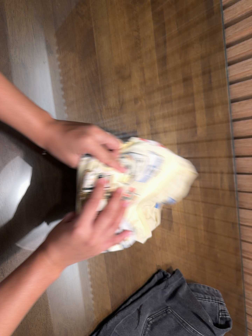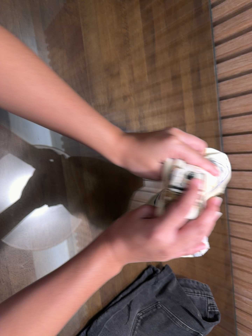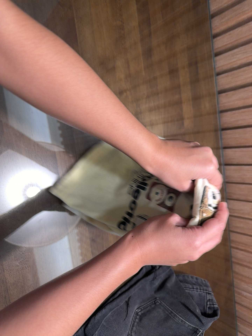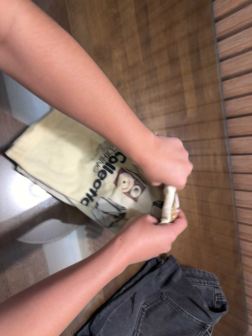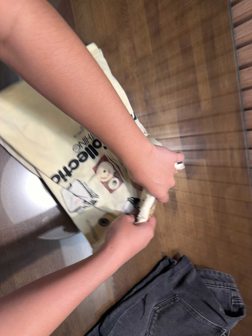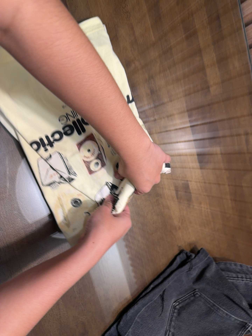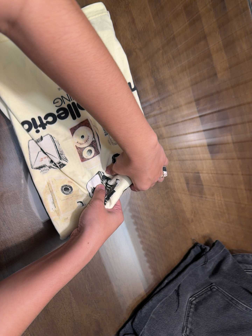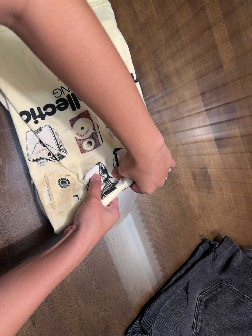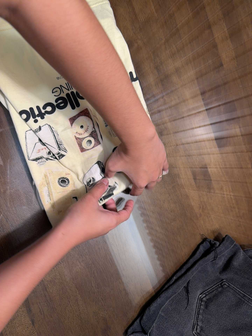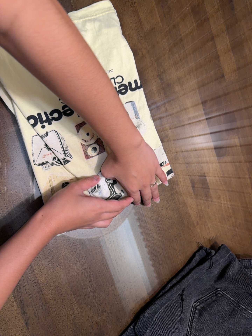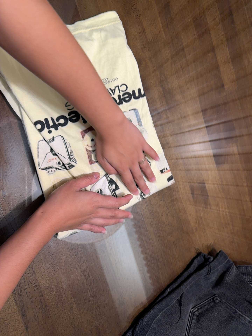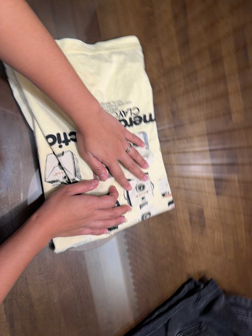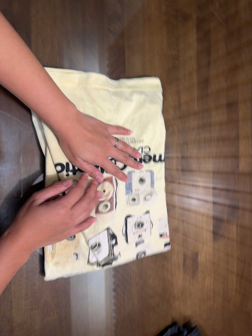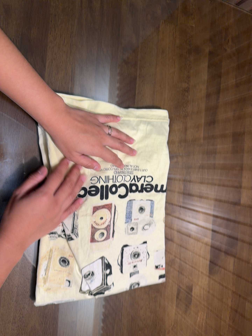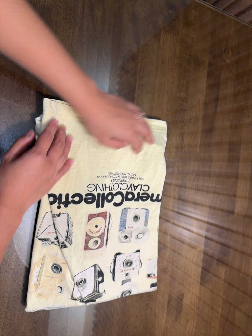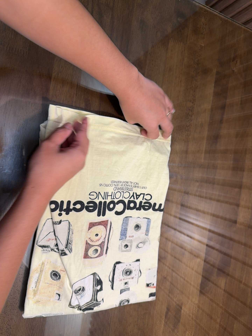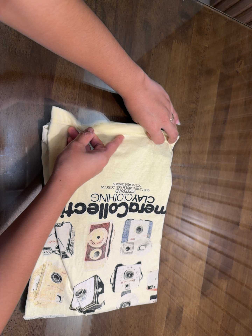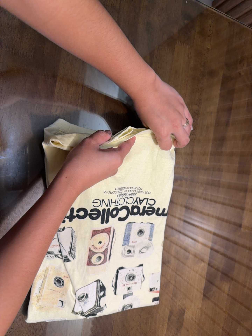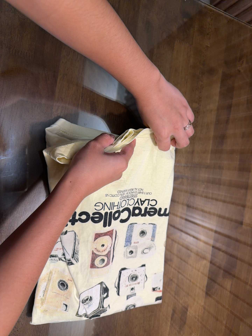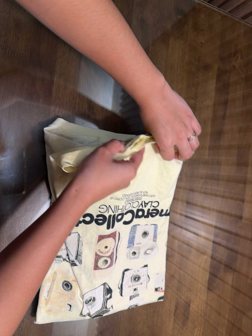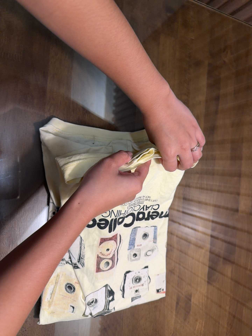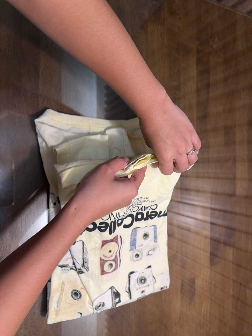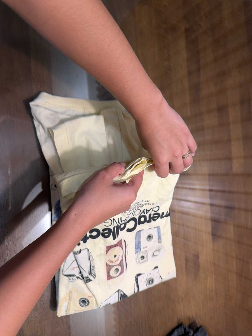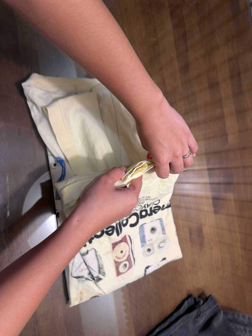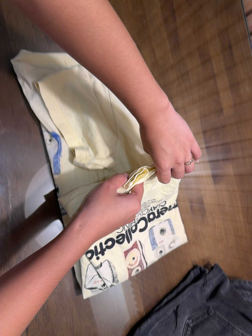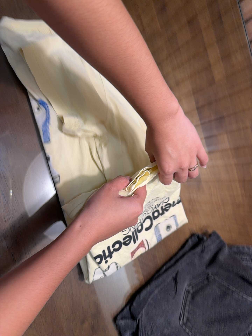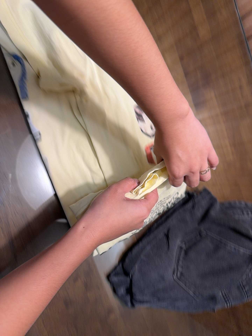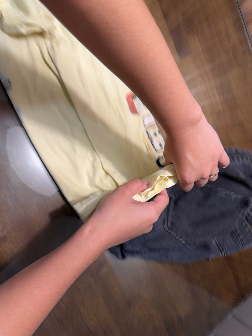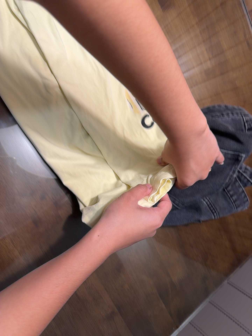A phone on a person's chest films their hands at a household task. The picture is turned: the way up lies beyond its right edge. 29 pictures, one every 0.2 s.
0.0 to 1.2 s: The camera pans to its left by about 10 degrees. It travels forward and to its right, about 10 cm, so what stands in front looms larger. It rolls about its line of sight by about 10 degrees, and the scene rotates counterclockwise.
1.2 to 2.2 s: The camera rolls about its line of sight by about 10 degrees, and the scene rotates clockwise.
2.2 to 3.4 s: The camera travels toward the top of its view, about 12 cm, so close, fixed things drift downward. It rolls about its line of sight by about 20 degrees, and the scene rotates clockwise.
3.4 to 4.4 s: The camera travels toward the bottom of its view, about 7 cm, so close, fixed things drift upward. It rolls about its line of sight by about 15 degrees, and the scene rotates counterclockwise.
4.4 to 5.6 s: The camera travels toward the bottom of its view, about 32 cm, so close, fixed things drift upward. Its aim tips toward the bottom of its view by about 10 degrees, and the scene shifts upward. It rolls about its line of sight by about 25 degrees, and the scene rotates counterclockwise.
The film runs backward here.
